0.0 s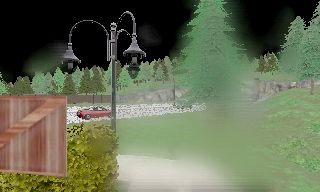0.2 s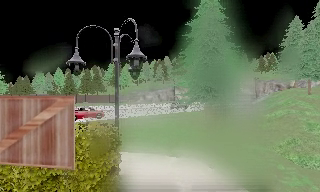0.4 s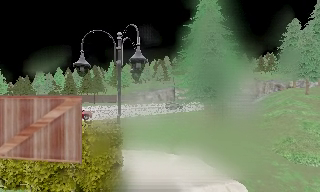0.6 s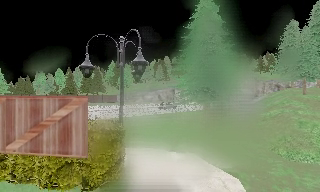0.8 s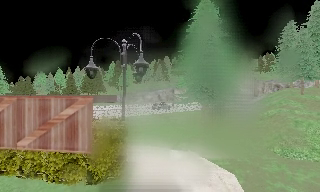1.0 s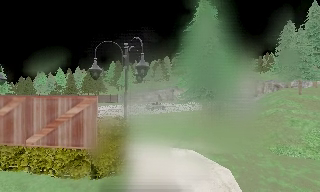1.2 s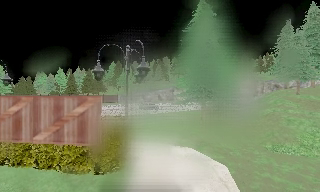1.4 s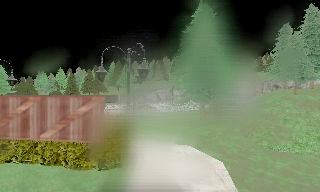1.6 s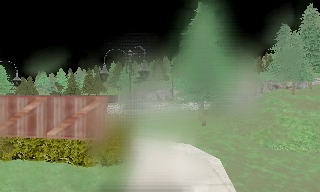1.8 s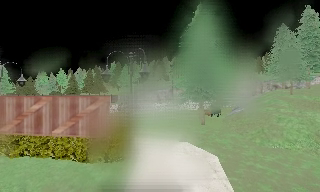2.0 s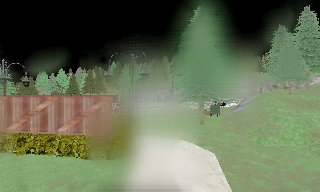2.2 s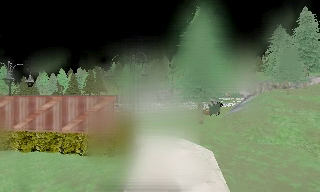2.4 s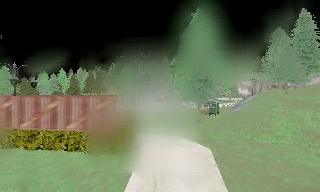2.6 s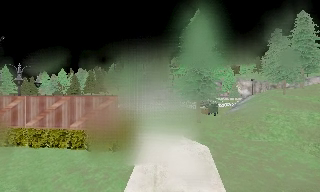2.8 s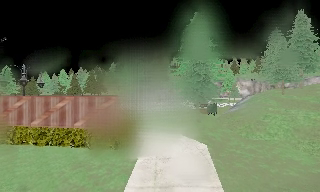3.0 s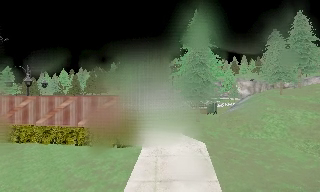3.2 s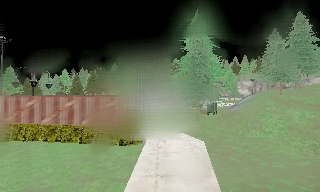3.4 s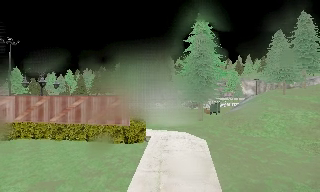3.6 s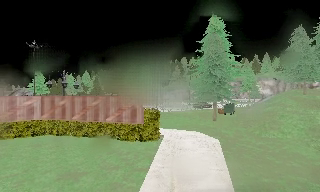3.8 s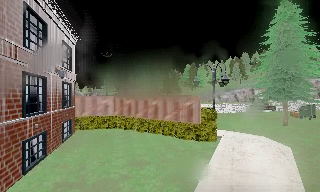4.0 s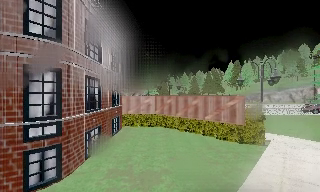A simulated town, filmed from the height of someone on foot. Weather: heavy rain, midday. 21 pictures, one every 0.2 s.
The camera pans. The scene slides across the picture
to the right.
The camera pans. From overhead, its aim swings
counterclockwise.
0.0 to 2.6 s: The camera travels backward, about 4 m, so what stands in front gets smaller.
2.6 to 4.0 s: The scene slides to the right, as the camera pans about 40 degrees to its left. It travels backward, about 2 m.
The film runs backward here.
